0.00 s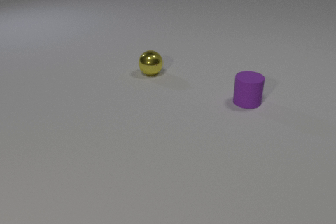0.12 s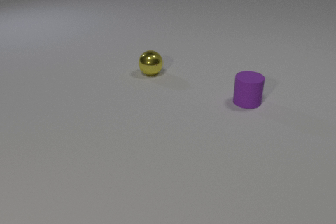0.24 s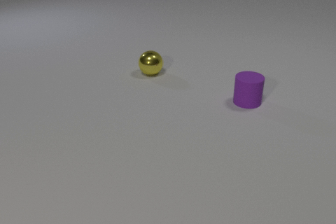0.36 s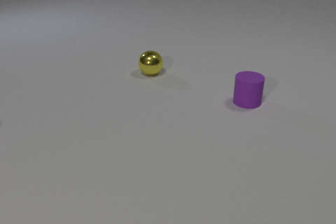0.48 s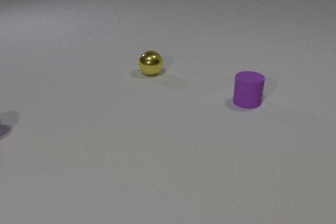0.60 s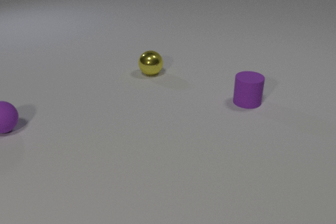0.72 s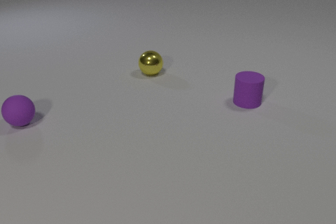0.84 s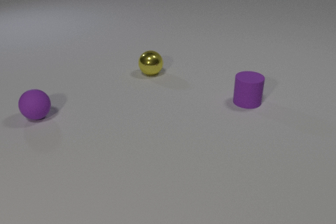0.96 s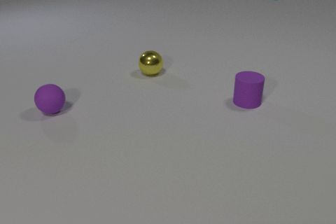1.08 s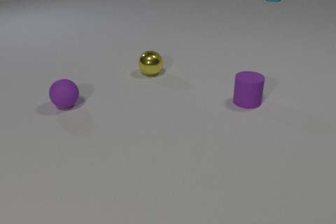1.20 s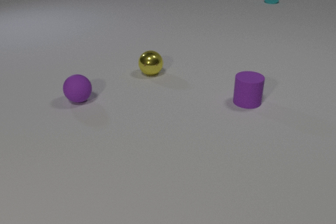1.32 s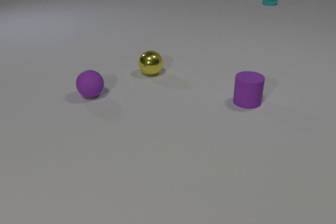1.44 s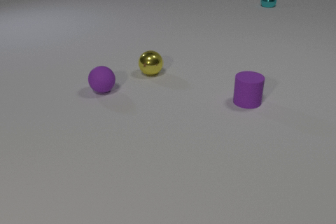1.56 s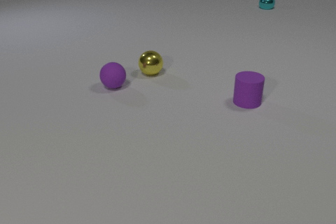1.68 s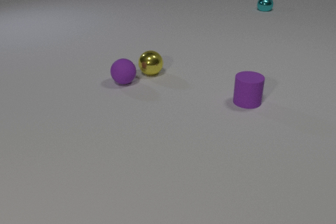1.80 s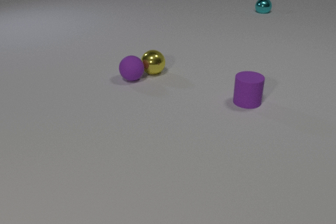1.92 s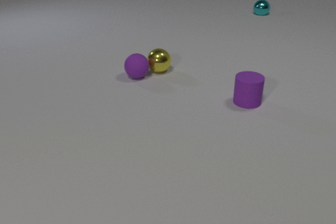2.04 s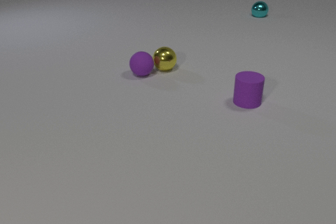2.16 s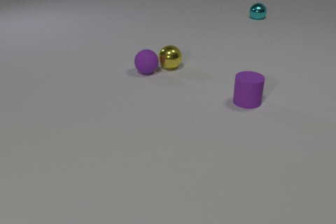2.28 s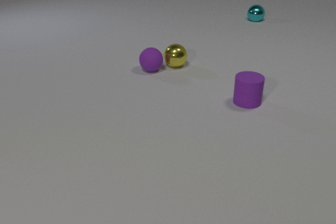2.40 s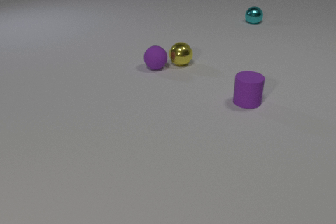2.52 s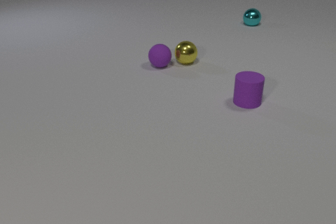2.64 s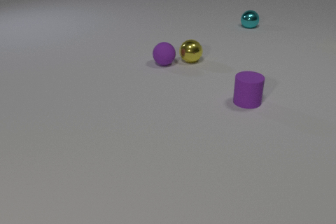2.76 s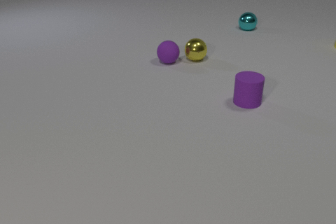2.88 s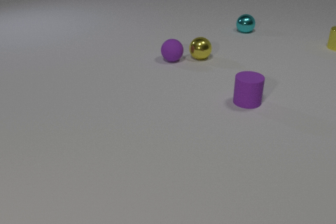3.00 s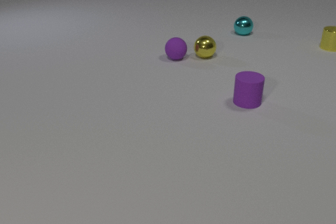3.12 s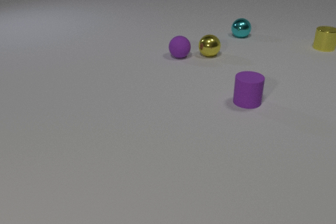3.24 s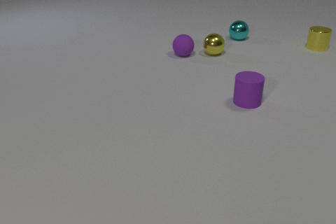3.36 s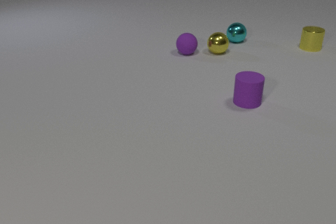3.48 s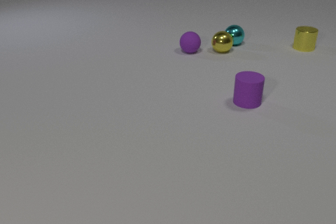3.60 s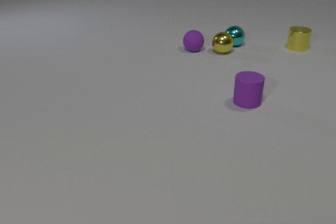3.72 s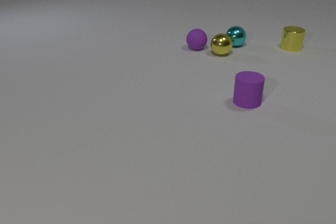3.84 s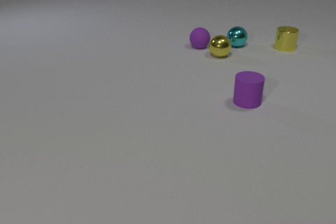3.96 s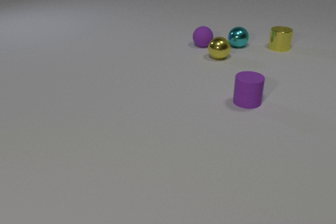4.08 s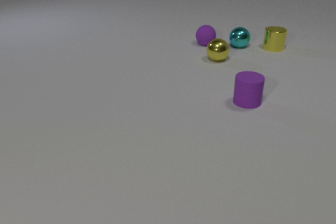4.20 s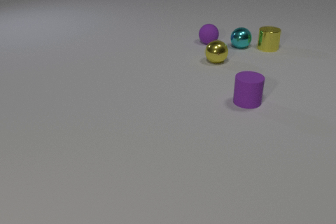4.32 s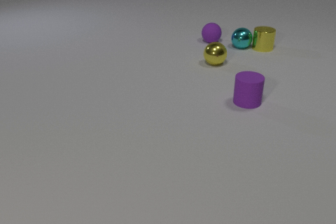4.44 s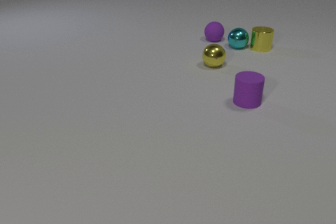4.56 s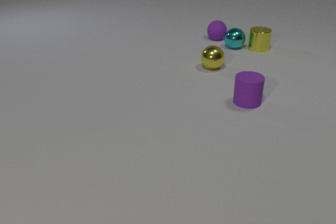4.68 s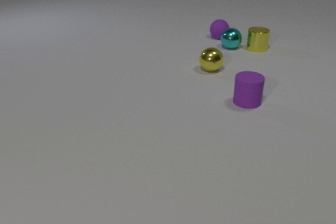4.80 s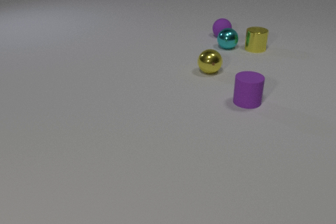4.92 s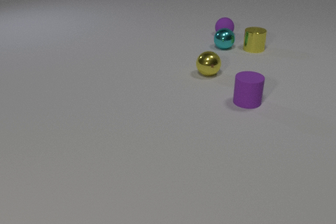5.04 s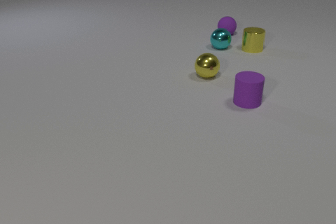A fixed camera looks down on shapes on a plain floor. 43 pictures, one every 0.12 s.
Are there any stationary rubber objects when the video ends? yes.
How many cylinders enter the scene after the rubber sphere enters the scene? 1.
What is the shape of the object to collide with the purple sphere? sphere.
0.00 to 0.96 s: The purple rubber sphere comes in at the left edge, rolls to the right and away from the camera. The cyan metal sphere comes in at the top edge, rolls toward the camera.
0.96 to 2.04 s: The purple rubber sphere rolls to the right and away from the camera. The yellow metal sphere rolls to the right and away from the camera. The cyan metal sphere rolls toward the camera. The purple rubber sphere and the yellow metal sphere collide.
2.04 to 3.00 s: The purple rubber sphere rolls away from the camera and to the right. The yellow metal sphere rolls to the right and away from the camera. The cyan metal sphere rolls toward the camera. The yellow metal cylinder comes in at the right edge, slides to the left and toward the camera.
3.00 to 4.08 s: The purple rubber sphere rolls away from the camera and to the right. The yellow metal sphere rolls to the right and toward the camera. The cyan metal sphere rolls toward the camera. The yellow metal cylinder slides to the left. The yellow metal sphere and the cyan metal sphere collide.
4.08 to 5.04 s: The purple rubber sphere rolls away from the camera and to the right. The yellow metal sphere rolls toward the camera. The cyan metal sphere rolls to the left. The yellow metal cylinder slides to the left. The cyan metal sphere and the yellow metal cylinder collide.
